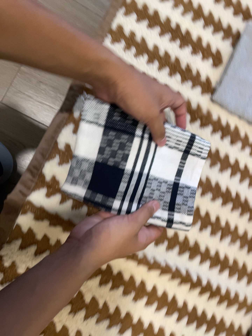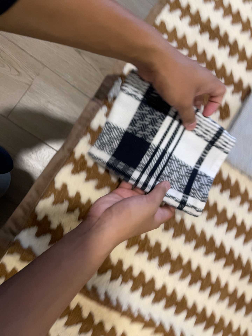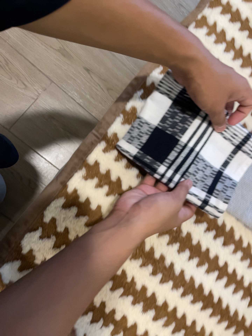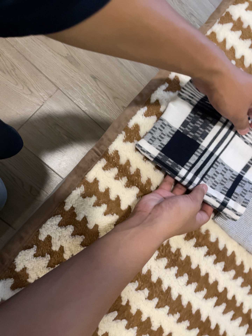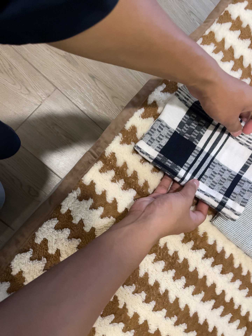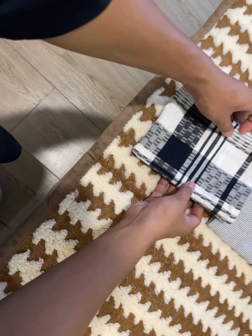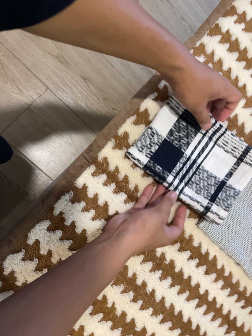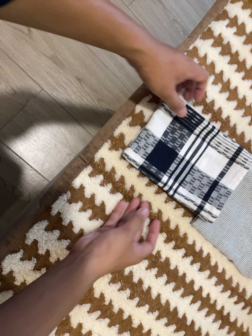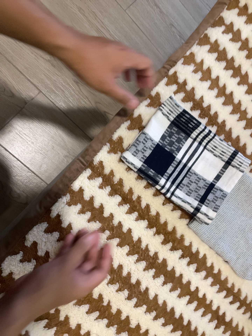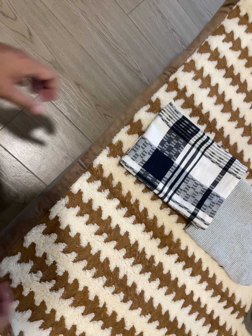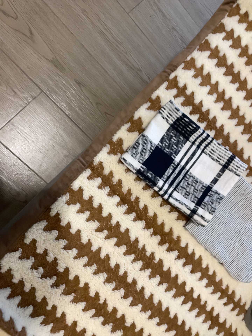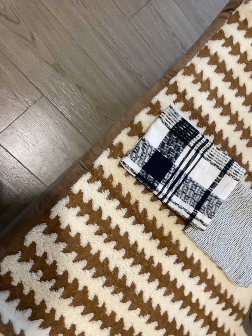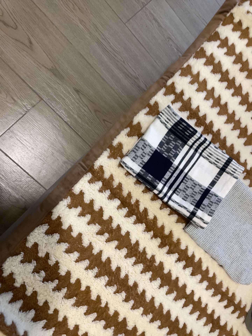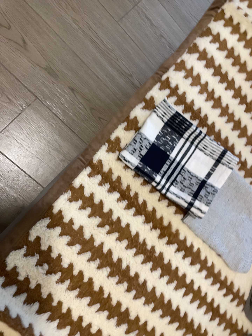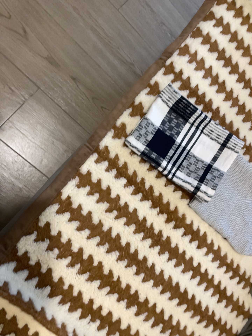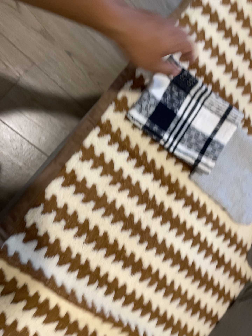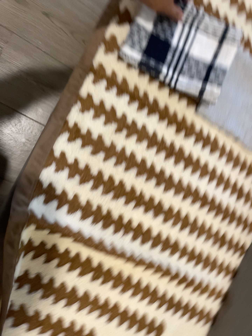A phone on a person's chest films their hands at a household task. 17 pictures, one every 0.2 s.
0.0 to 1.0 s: The camera travels toward the top of its view, about 16 cm, so close, fixed things drift downward. It rolls about its line of sight by about 15 degrees, and the scene rotates clockwise.
1.0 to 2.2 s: The camera shifts only a little, or ends up much as it began.
2.2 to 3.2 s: The camera travels toward the bottom of its view, about 12 cm, so close, fixed things drift upward. Its aim tips toward the bottom of its view by about 10 degrees, and the scene shifts upward. It rolls about its line of sight by about 15 degrees, and the scene rotates counterclockwise.
The film runs forward here.
